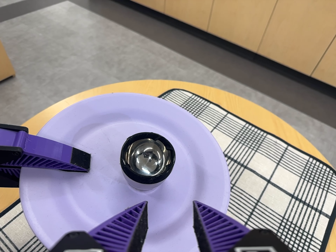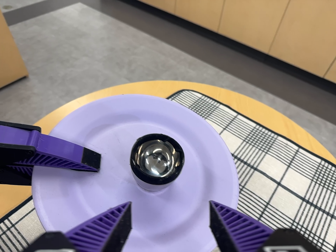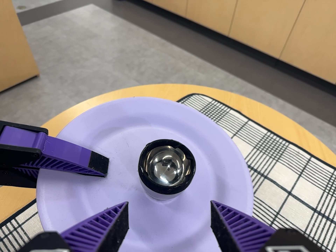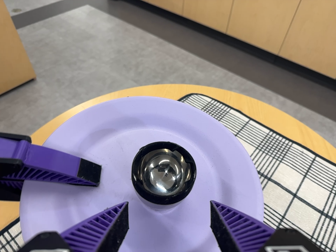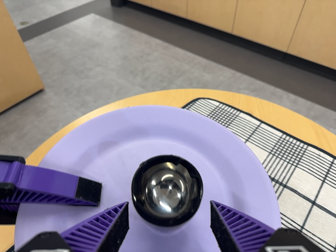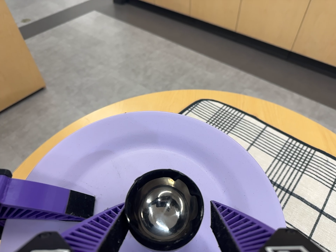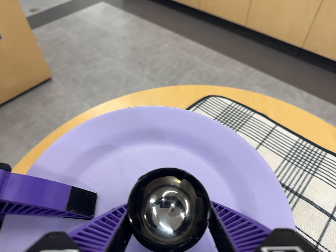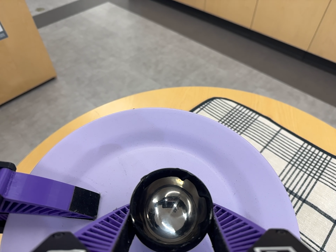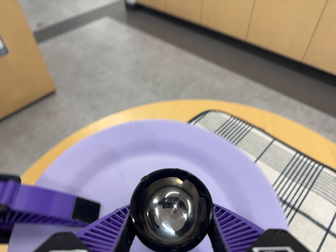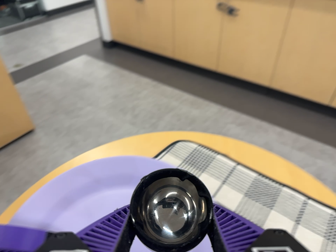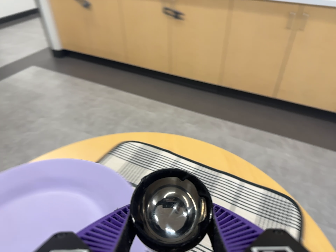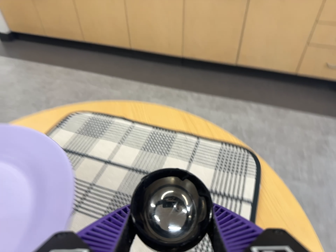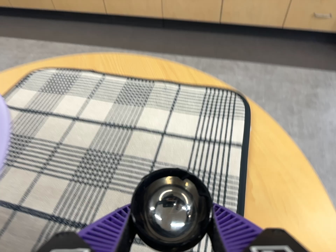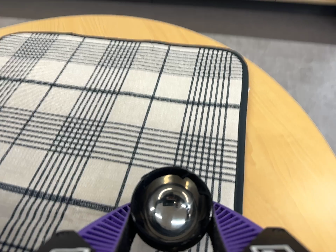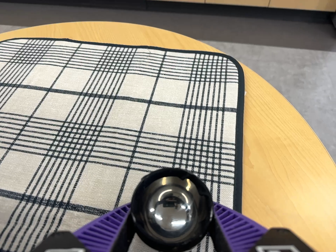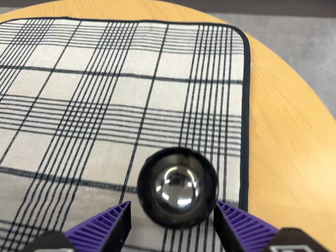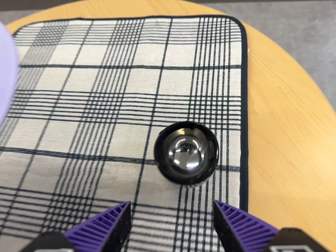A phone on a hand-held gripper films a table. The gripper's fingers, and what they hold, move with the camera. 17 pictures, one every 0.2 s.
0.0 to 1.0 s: The camera travels forward, about 7 cm, so what stands in front looms larger.
1.0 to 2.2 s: The camera pans to its right by about 15 degrees. It travels to its right, about 14 cm, so close, fixed things drift to the left. It rolls about its line of sight by about 15 degrees, and the scene rotates counterclockwise.
2.2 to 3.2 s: The camera travels toward the bottom of its view and forward, about 12 cm, so close, fixed things drift upward. Its aim tips toward the bottom of its view by about 15 degrees, and the scene shifts upward. It rolls about its line of sight by about 10 degrees, and the scene rotates counterclockwise.
The film runs forward here.
